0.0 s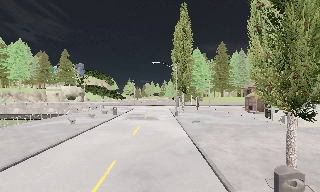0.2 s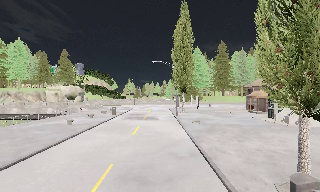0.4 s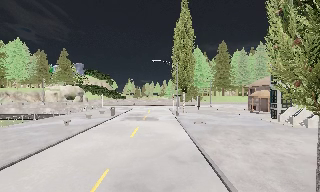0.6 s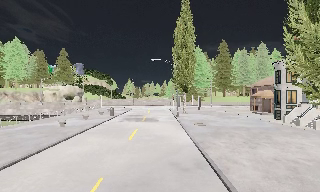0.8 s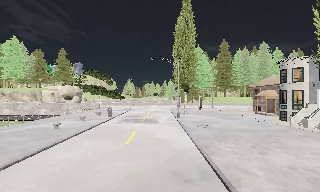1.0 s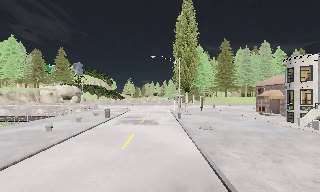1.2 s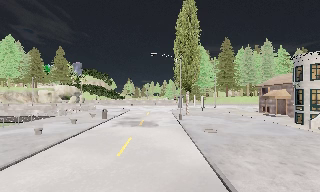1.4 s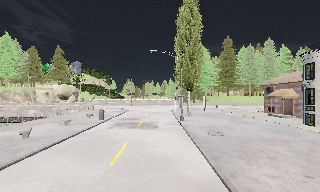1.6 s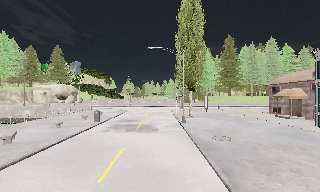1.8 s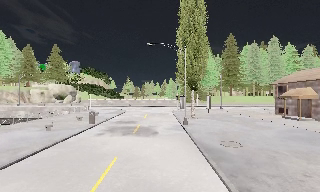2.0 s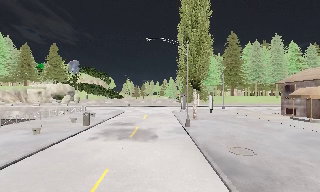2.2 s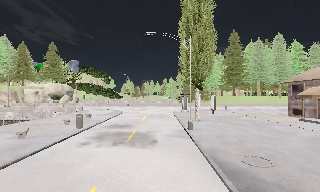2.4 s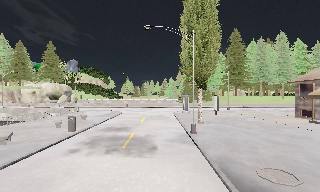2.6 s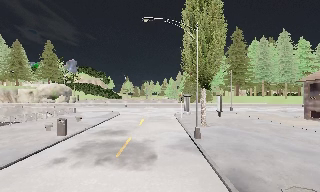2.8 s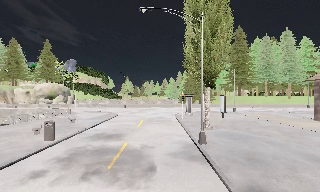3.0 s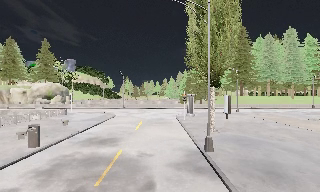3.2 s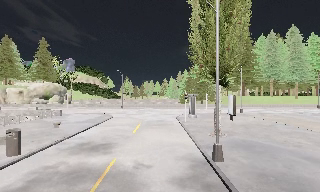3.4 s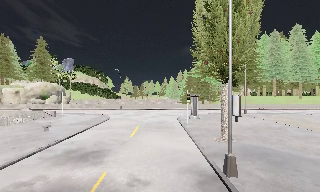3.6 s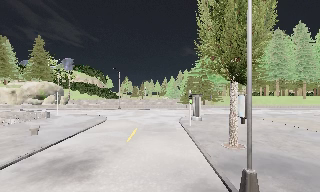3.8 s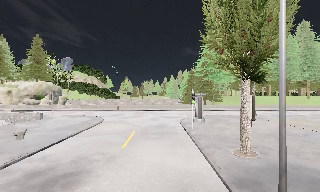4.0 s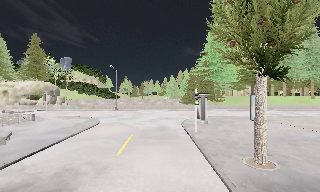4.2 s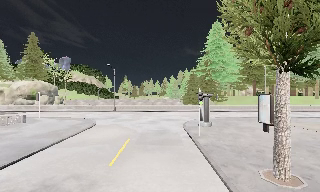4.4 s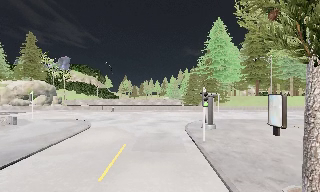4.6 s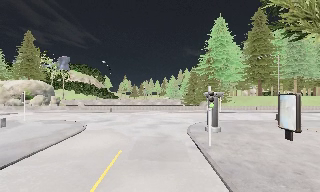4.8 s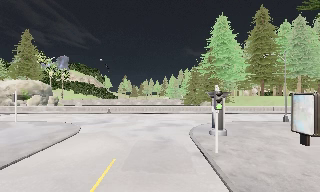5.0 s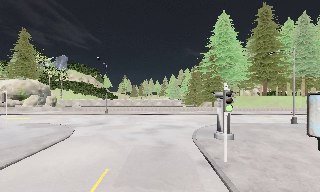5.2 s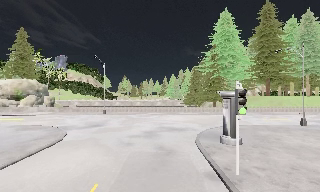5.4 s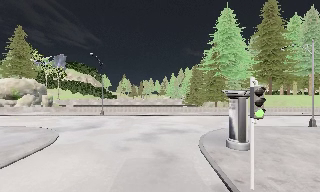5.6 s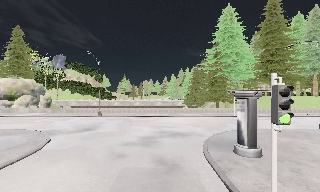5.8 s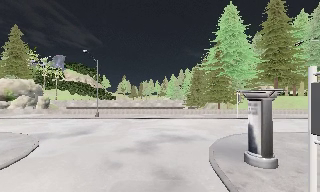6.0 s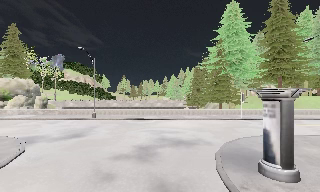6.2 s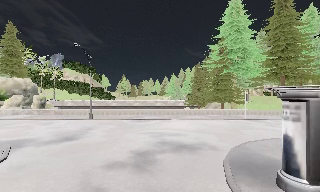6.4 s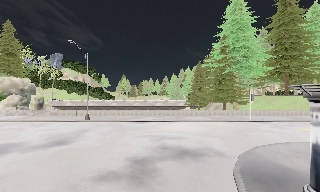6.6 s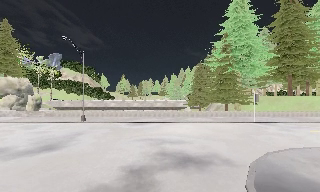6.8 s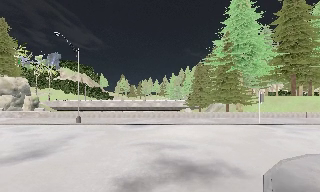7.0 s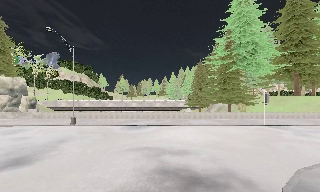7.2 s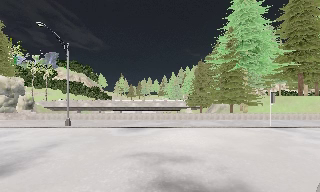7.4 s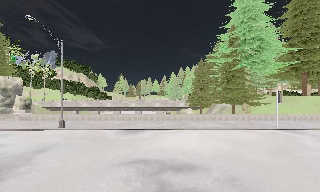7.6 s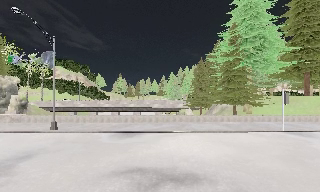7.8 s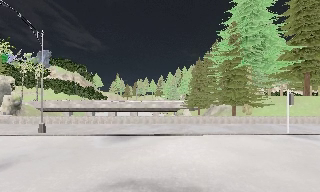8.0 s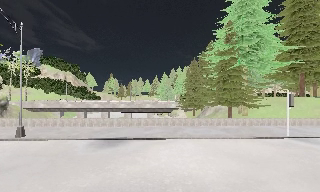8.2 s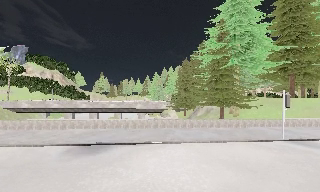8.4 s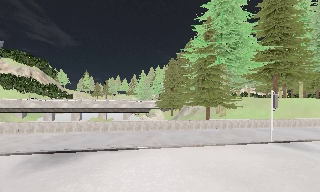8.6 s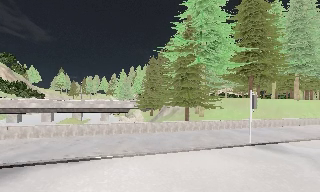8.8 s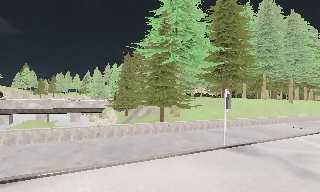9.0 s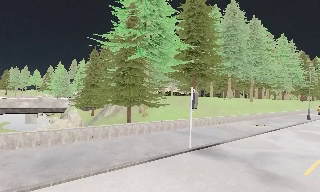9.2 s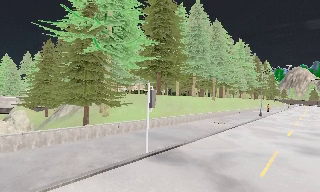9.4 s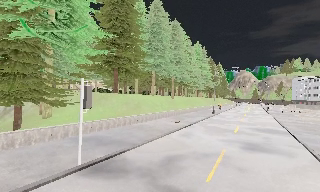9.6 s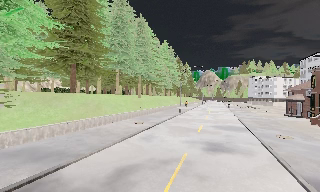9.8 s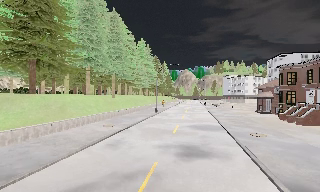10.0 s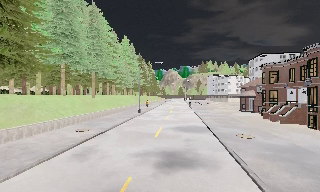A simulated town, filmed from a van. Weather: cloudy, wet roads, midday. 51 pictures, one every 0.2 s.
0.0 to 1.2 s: The camera travels forward, about 4.5 m, so what stands in front looms larger. It gains speed.
1.2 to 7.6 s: The camera travels forward, about 35 m, so what stands in front looms larger.
7.6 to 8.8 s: The scene slides to the left, as the camera pans about 25 degrees to its right. It travels forward, about 6 m, so what stands in front looms larger.
8.8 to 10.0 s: The camera swings to its right by about 55 degrees, and the scene slides to the left. It travels forward and to its right, about 8 m.
The film runs forward here.
